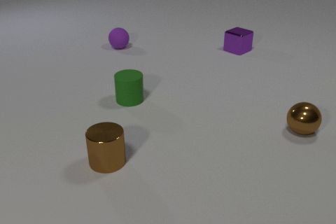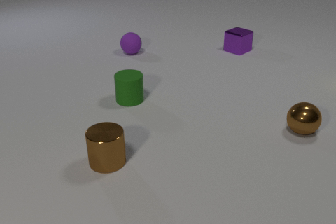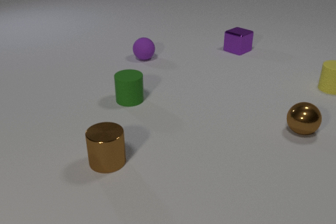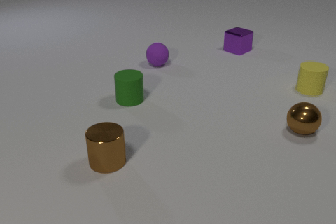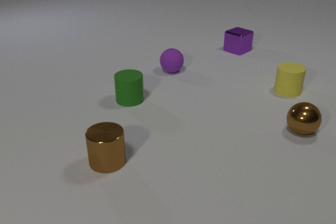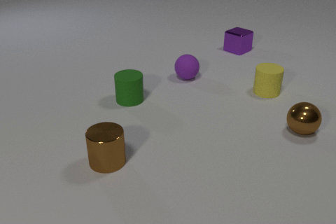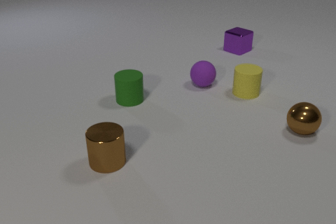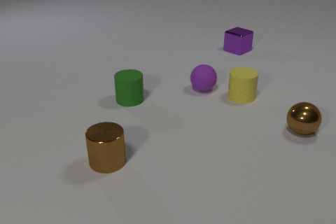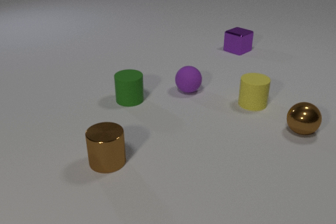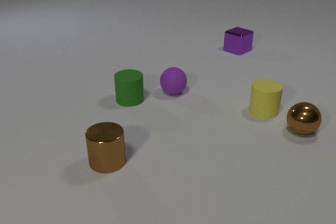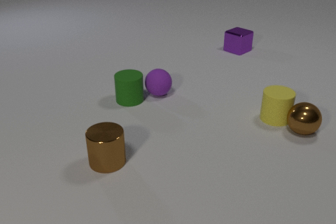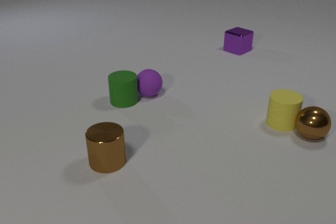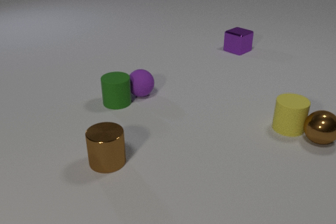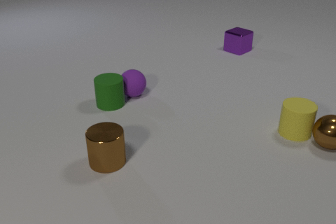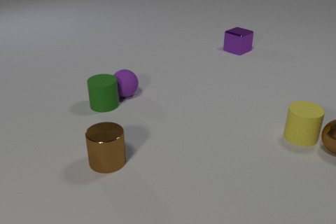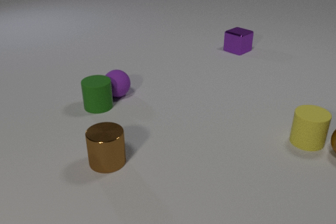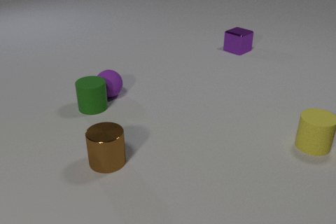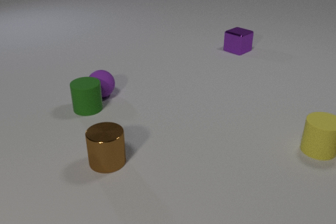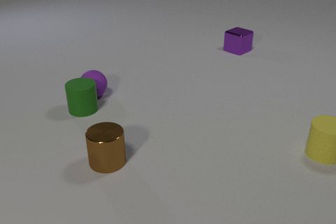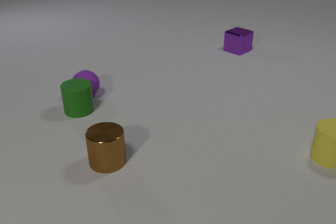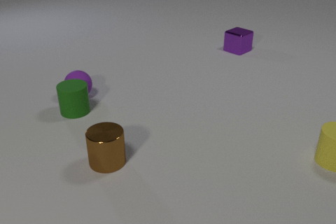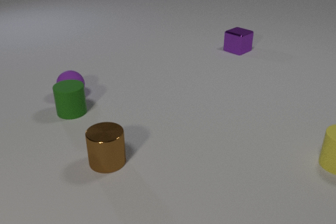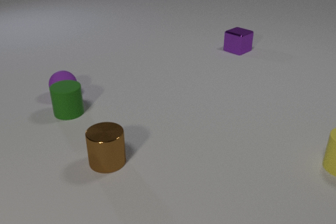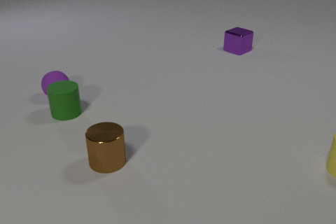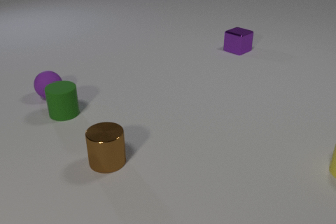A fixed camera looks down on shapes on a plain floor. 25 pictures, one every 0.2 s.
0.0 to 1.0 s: The yellow rubber cylinder comes in at the right edge, slides to the left and toward the camera. The purple rubber sphere rolls toward the camera and to the right.
1.0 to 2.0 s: The yellow rubber cylinder slides toward the camera. The purple rubber sphere rolls toward the camera and to the left. The yellow rubber cylinder and the purple rubber sphere collide. The yellow rubber cylinder and the brown metal sphere collide.
2.0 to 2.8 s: The yellow rubber cylinder slides toward the camera and to the right. The purple rubber sphere rolls to the left. The brown metal sphere rolls to the right and toward the camera. The green rubber cylinder slides to the left. The purple rubber sphere and the green rubber cylinder collide.
2.8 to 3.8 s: The yellow rubber cylinder slides to the right and toward the camera. The purple rubber sphere rolls to the left. The brown metal sphere rolls to the right, leaves at the right edge. The green rubber cylinder slides to the left.
3.8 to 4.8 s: The yellow rubber cylinder slides to the right and toward the camera. The purple rubber sphere rolls to the left. The green rubber cylinder slides to the left.
How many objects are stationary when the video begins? 4.
What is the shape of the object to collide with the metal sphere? cylinder.
What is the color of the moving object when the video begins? purple.
